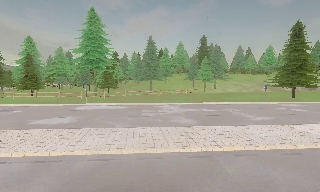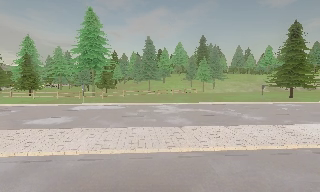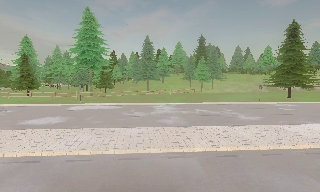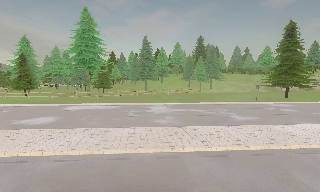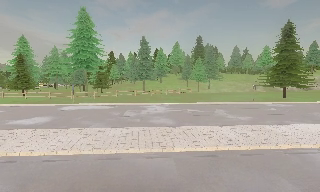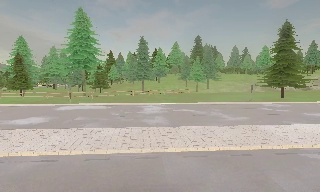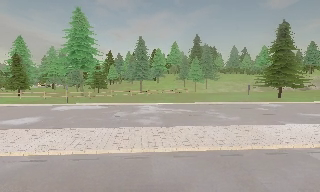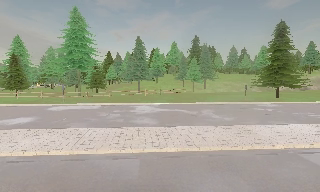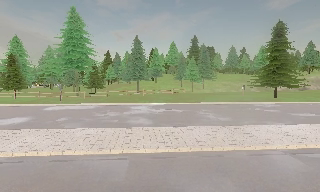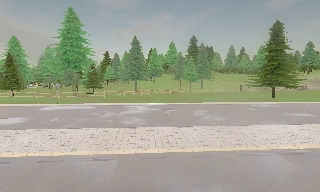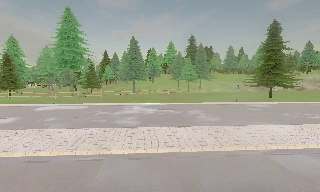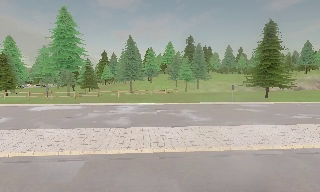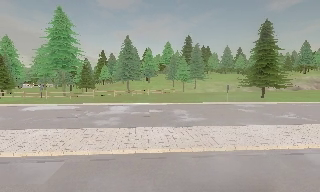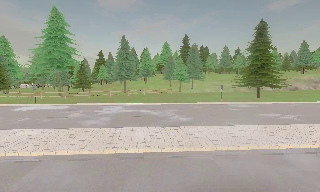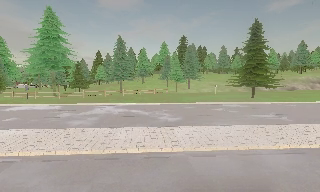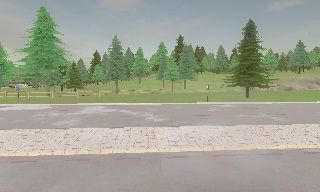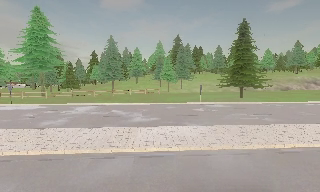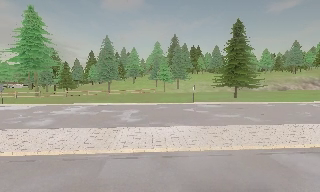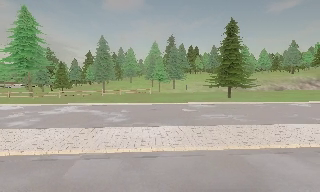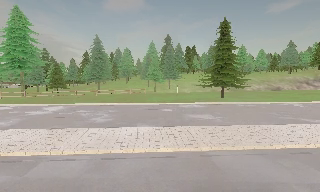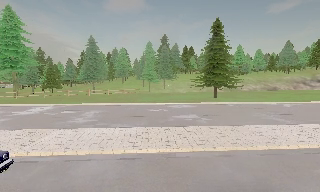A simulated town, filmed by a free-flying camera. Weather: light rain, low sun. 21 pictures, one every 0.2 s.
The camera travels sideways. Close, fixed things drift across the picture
to the left.
0.0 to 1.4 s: The camera travels to its right, about 3 m, so close, fixed things drift to the left.
1.4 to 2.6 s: The camera travels to its right, about 3.5 m, so close, fixed things drift to the left. It gains speed.
2.6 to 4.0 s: The camera travels to its right, about 8 m, so close, fixed things drift to the left.
The film runs forward here.
